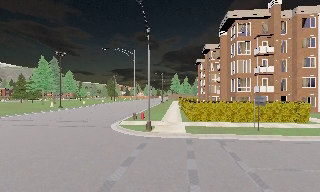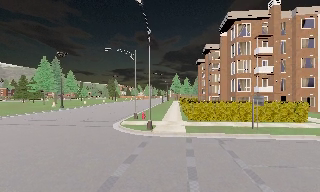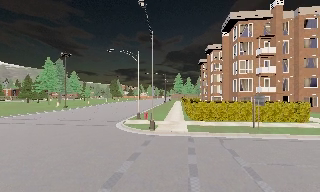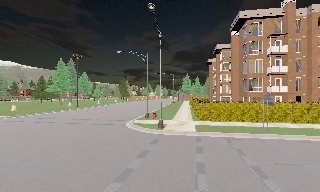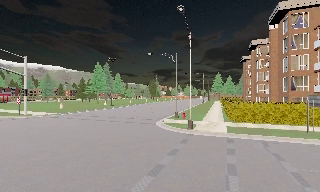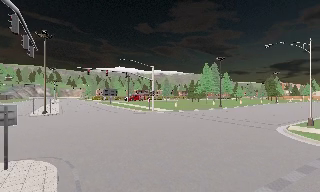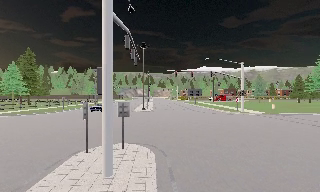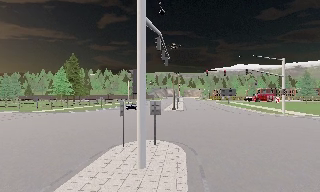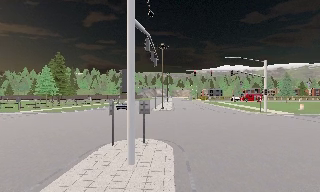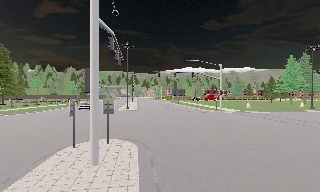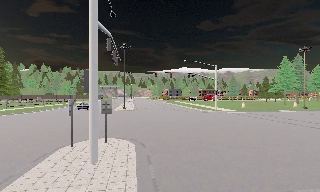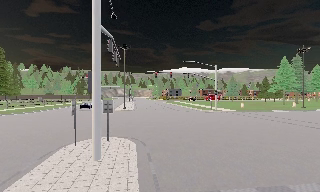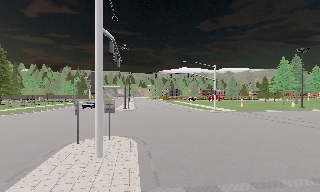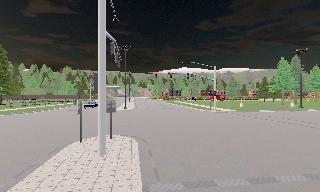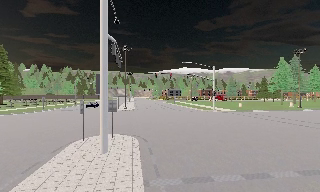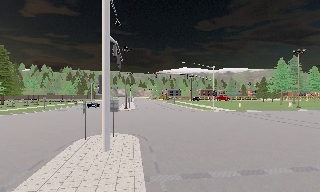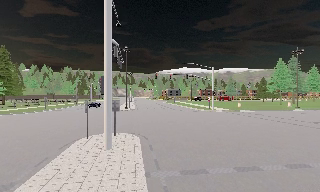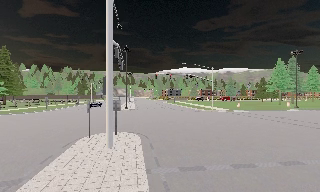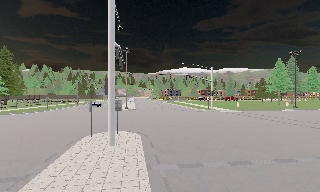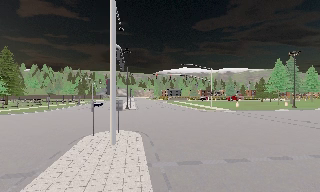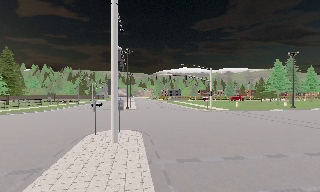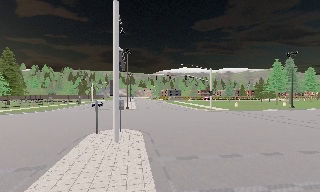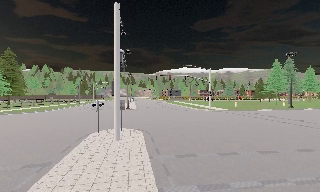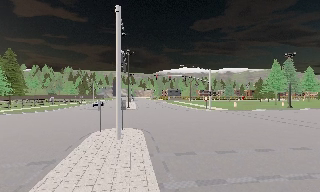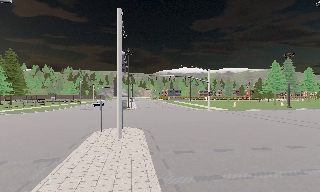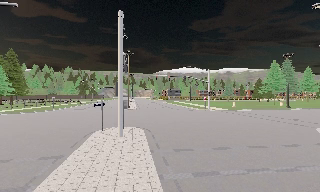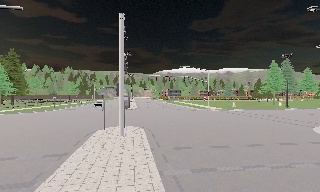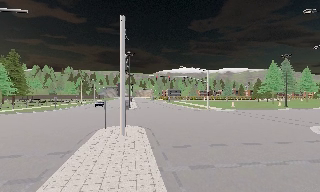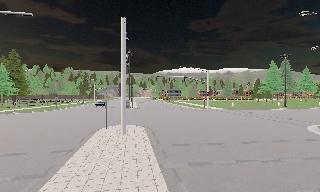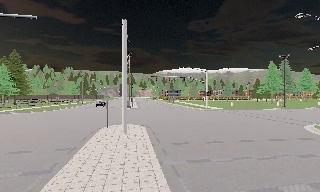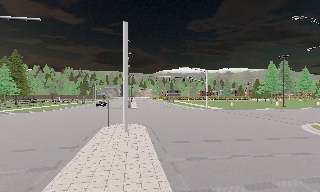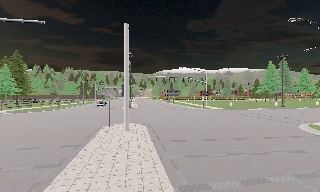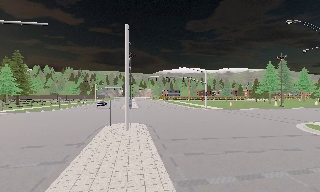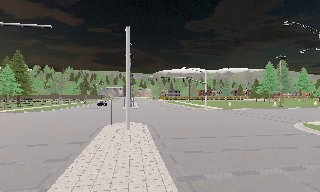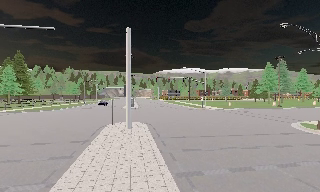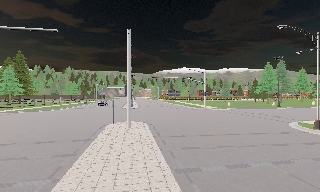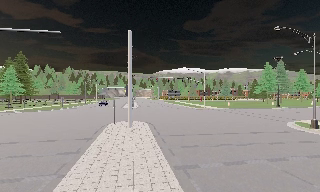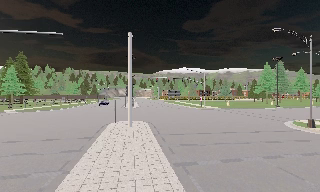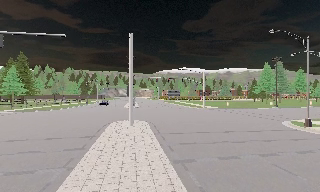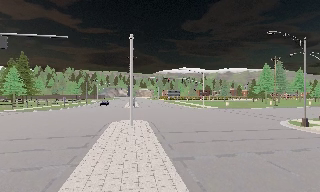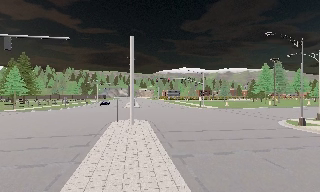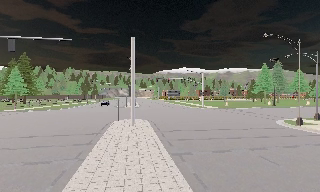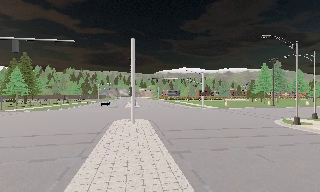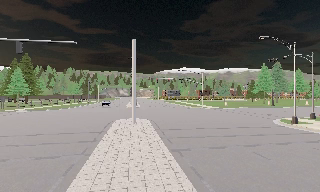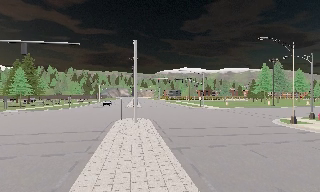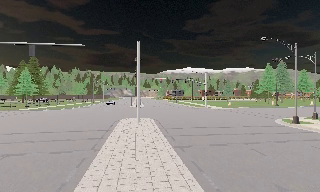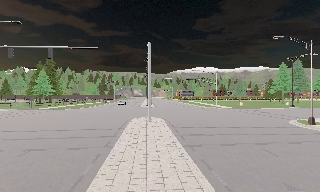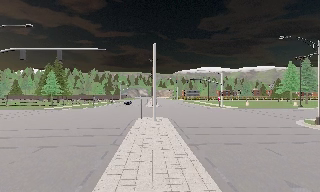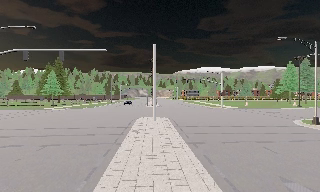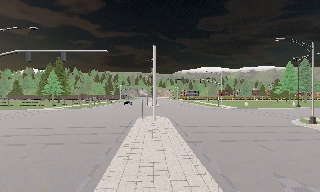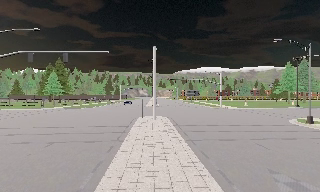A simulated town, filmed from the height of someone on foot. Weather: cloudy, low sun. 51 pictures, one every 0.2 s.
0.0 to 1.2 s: The camera swings to its left by about 80 degrees, and the scene slides to the right. It travels backward, about 1.5 m.
1.2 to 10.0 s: The camera travels backward, about 12 m, so what stands in front gets smaller.
The film runs backward here.
